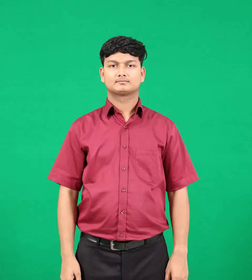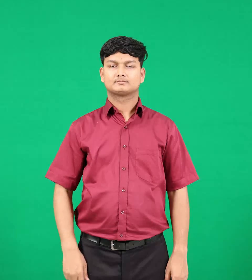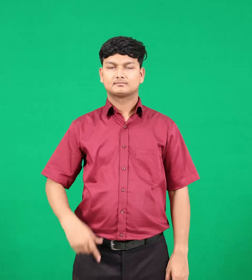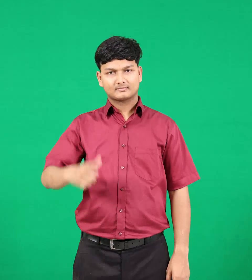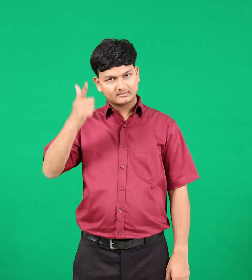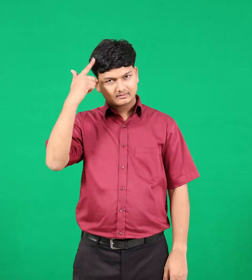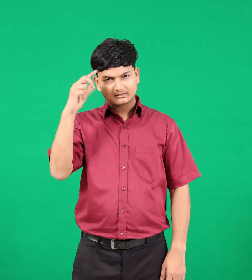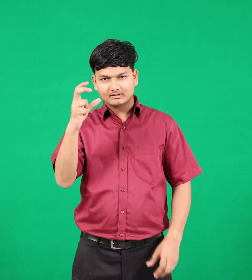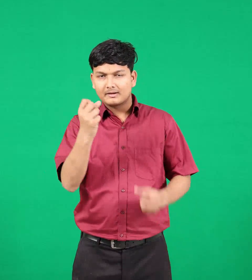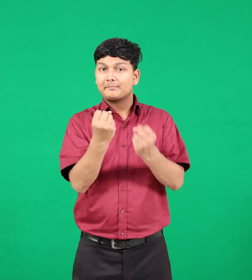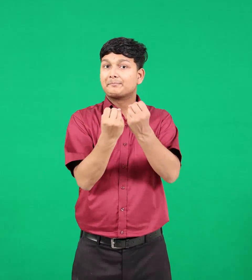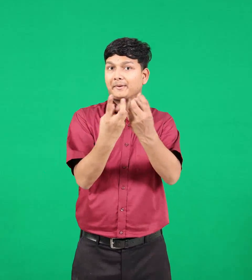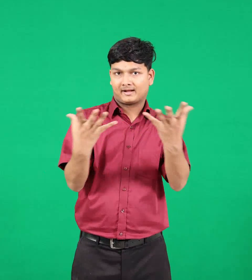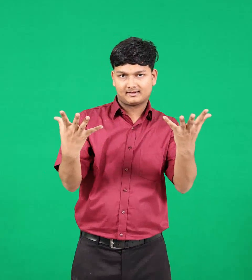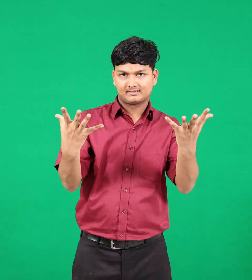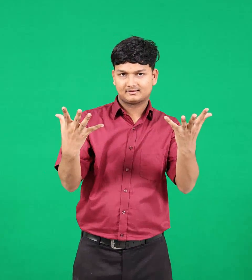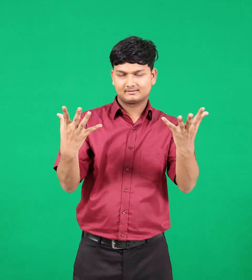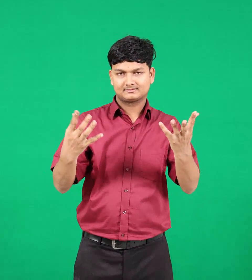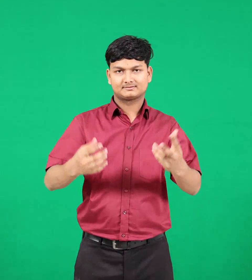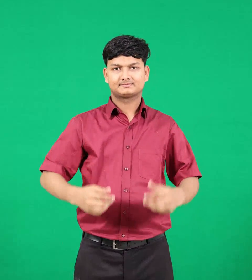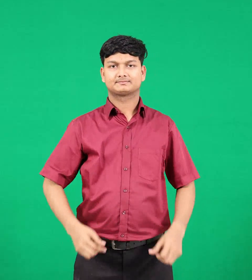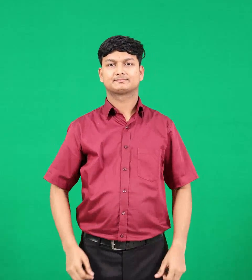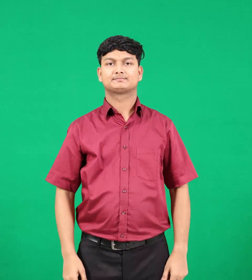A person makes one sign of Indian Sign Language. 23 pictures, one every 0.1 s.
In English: coals
